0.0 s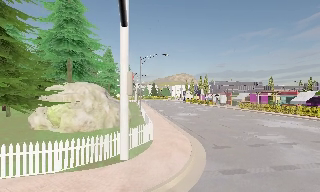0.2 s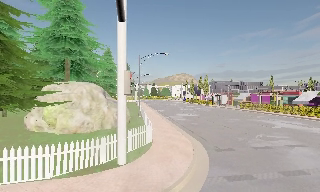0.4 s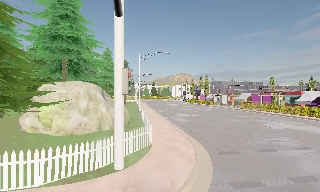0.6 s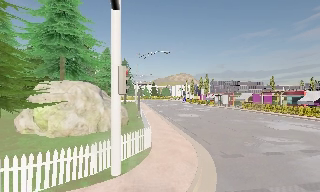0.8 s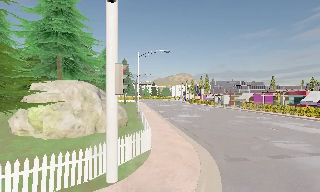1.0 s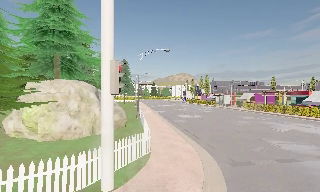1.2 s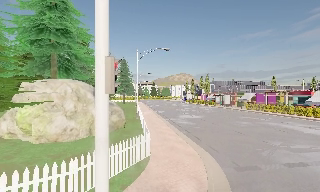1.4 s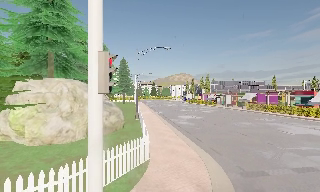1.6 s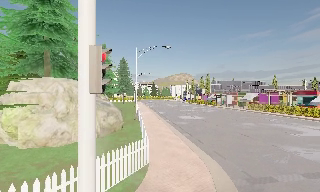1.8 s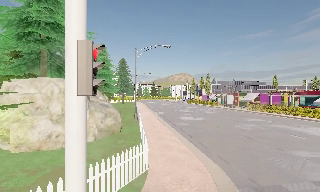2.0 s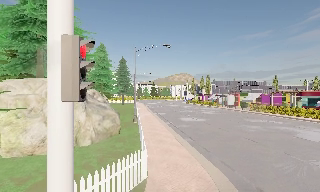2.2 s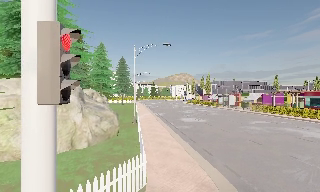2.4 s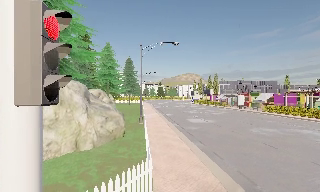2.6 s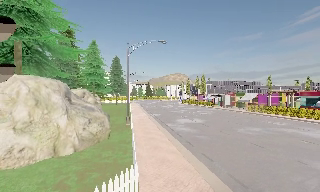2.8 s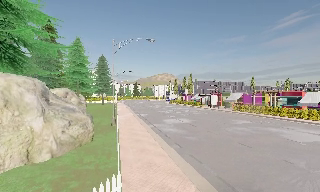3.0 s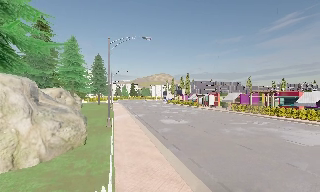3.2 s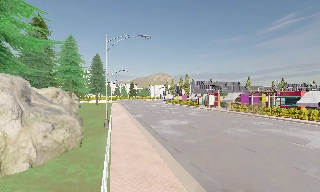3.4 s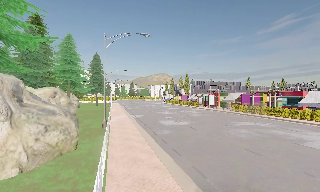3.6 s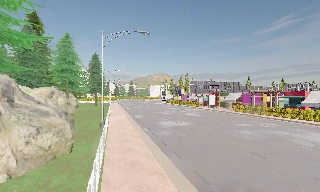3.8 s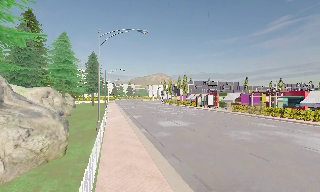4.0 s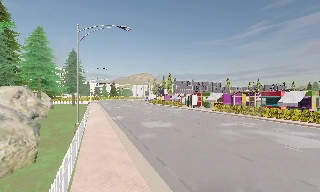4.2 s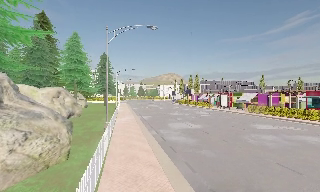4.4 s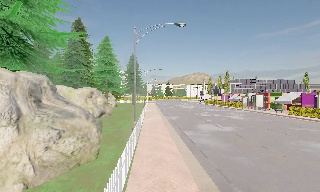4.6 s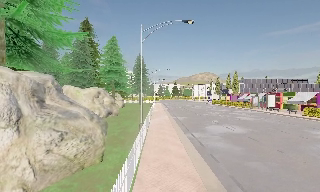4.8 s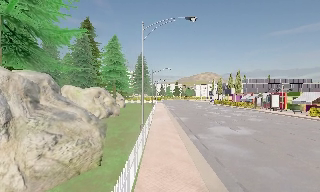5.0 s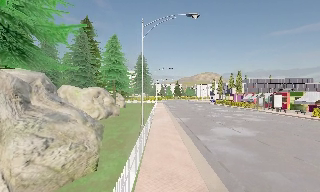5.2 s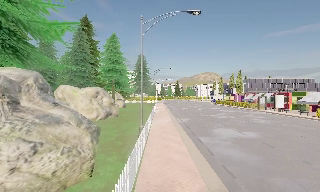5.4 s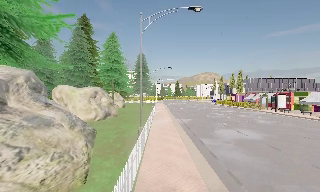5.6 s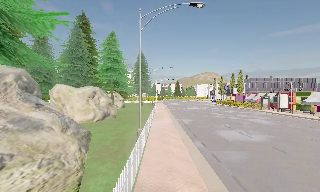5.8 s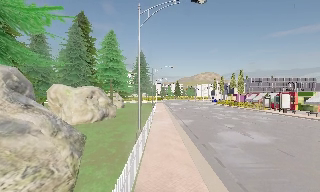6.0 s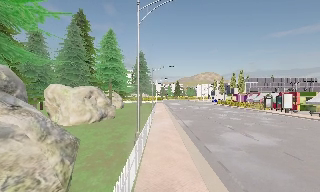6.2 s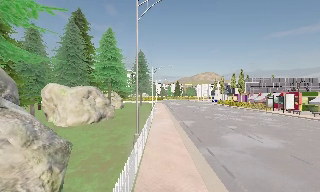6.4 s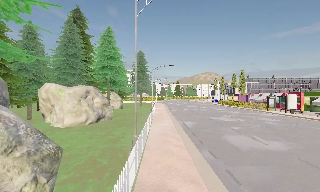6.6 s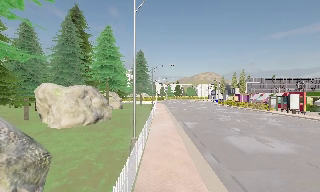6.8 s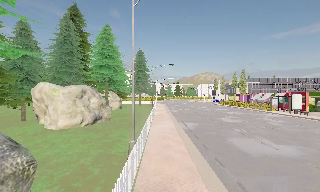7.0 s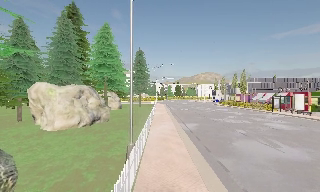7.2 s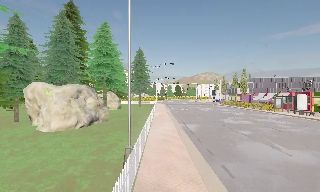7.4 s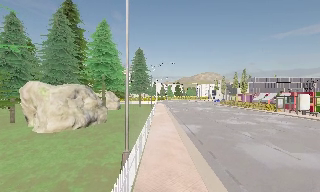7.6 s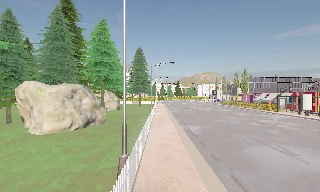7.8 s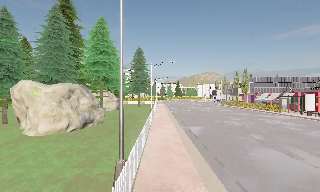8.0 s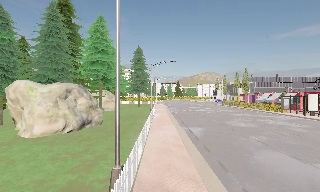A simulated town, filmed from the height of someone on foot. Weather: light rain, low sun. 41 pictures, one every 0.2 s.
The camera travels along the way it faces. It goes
forward.
0.0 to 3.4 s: The camera travels forward, about 7 m, so what stands in front looms larger.
3.4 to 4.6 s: The camera pans to its left, which is counterclockwise from overhead, by about 15 degrees. It travels forward, about 2.5 m, so what stands in front looms larger.
4.6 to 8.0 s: The camera travels forward, about 7 m, so what stands in front looms larger.
The film runs forward here.
